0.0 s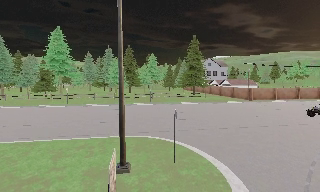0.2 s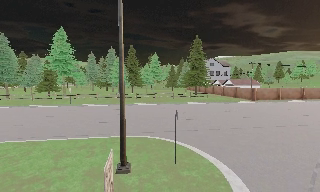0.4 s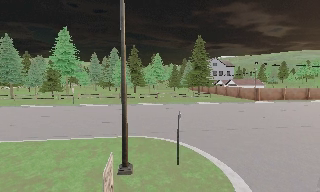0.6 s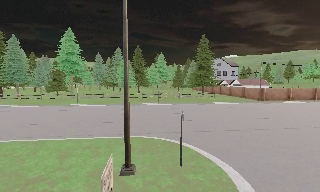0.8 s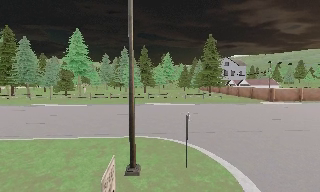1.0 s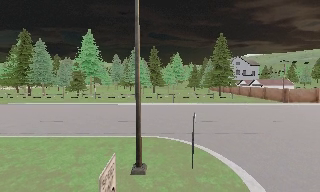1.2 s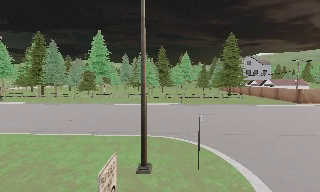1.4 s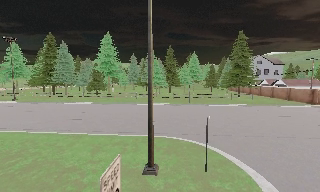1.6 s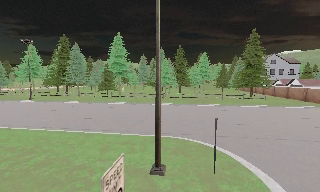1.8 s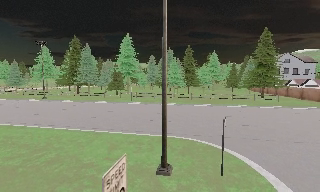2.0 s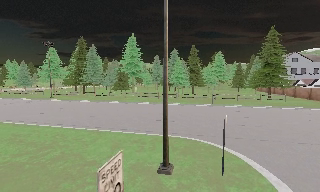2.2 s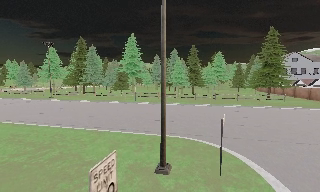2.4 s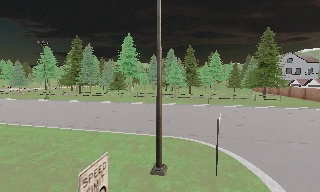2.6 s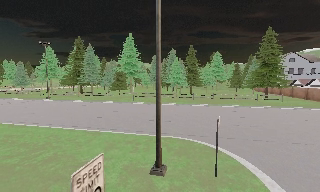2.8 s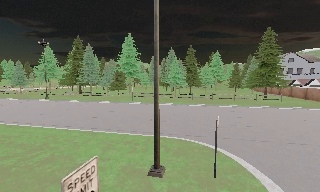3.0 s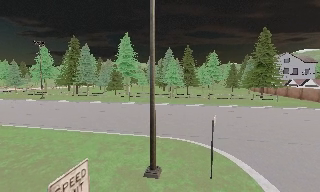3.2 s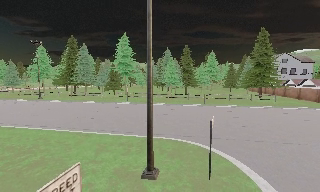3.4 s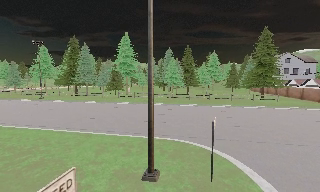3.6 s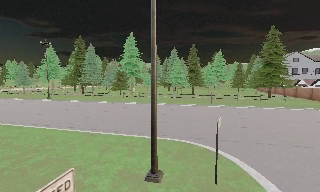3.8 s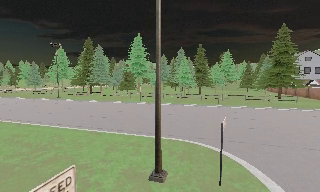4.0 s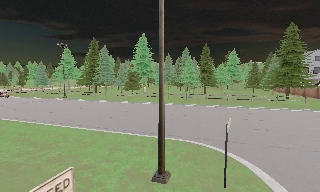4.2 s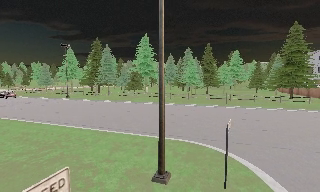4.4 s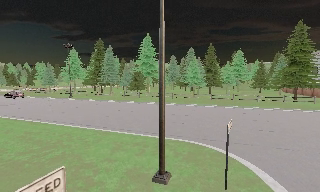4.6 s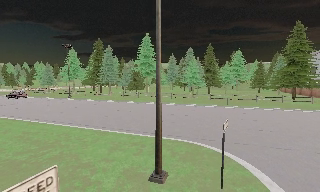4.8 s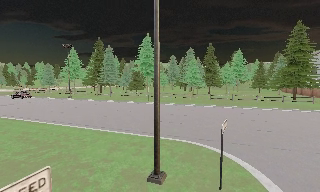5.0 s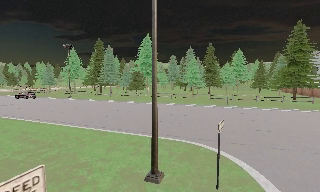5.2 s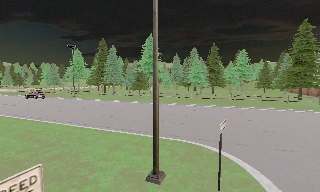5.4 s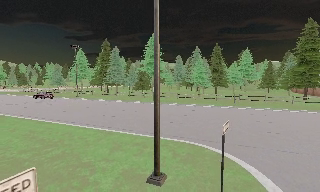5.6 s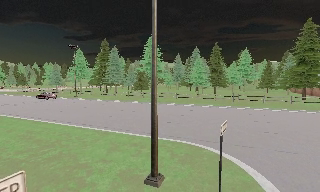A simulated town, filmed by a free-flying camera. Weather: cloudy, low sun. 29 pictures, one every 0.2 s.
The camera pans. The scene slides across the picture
to the right.
The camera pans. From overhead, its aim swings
counterclockwise.
0.0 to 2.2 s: The camera swings to its left by about 25 degrees, and the scene slides to the right. It travels to its right, about 1 m.
2.2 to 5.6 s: The camera travels to its right and forward, about 1.5 m.
The film runs backward here.
